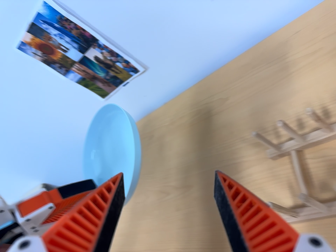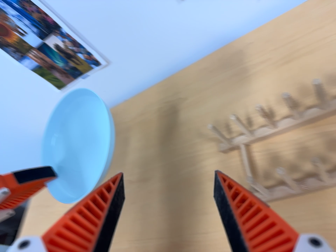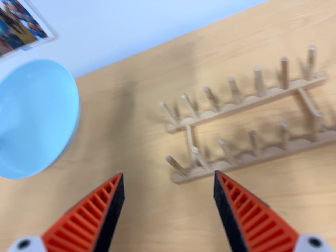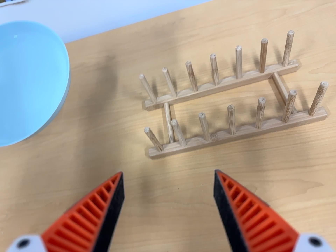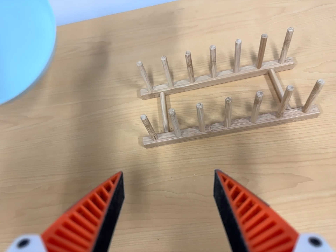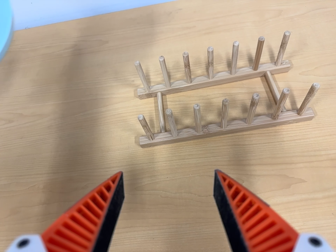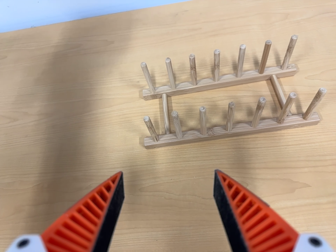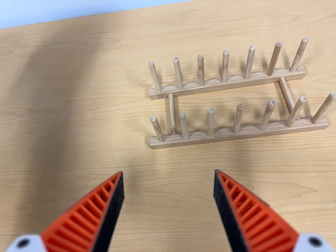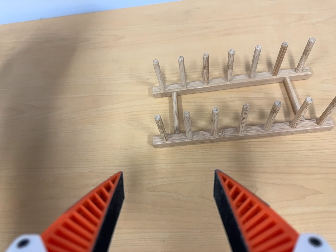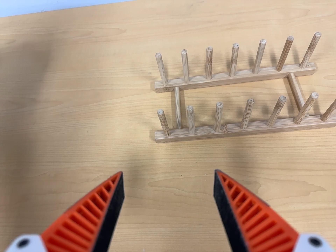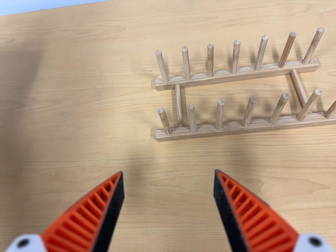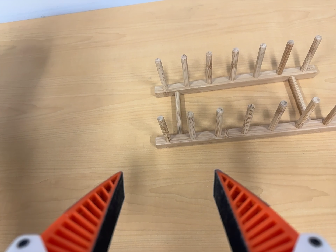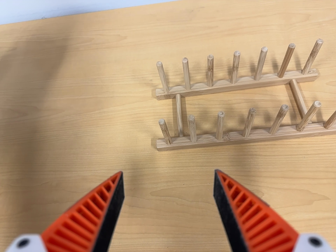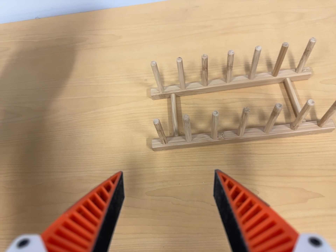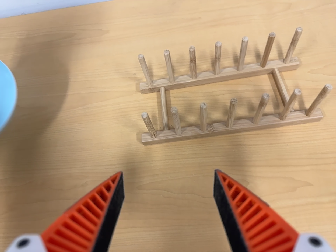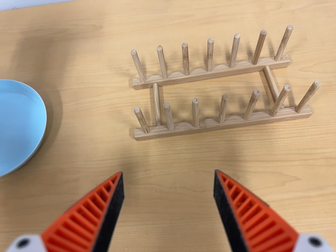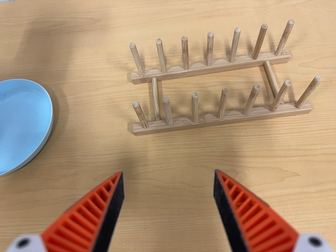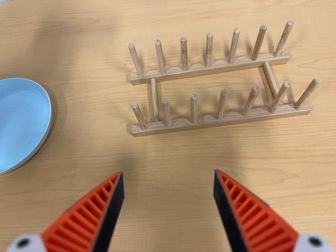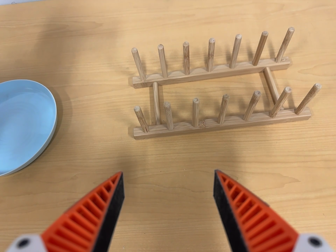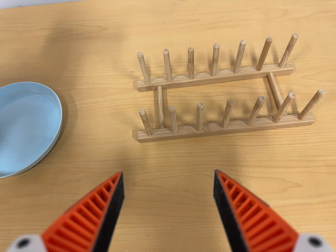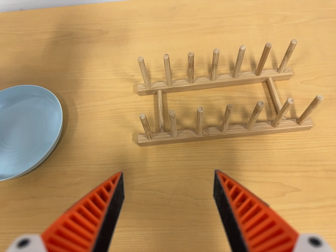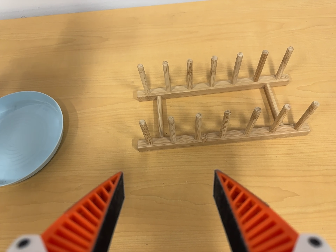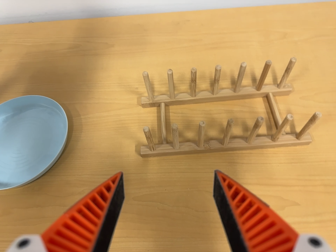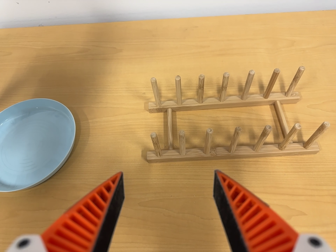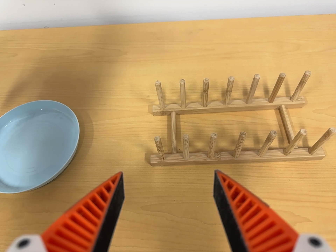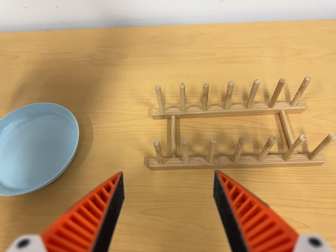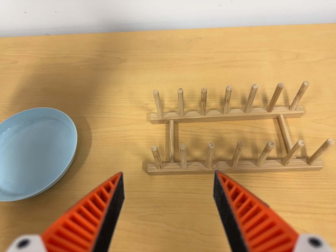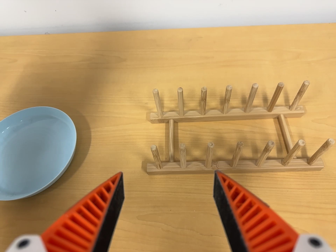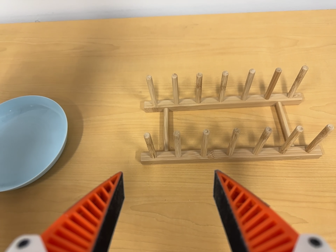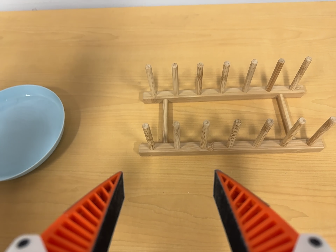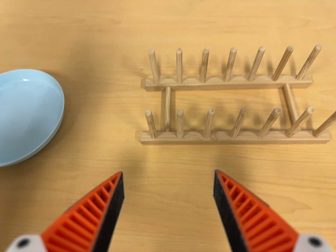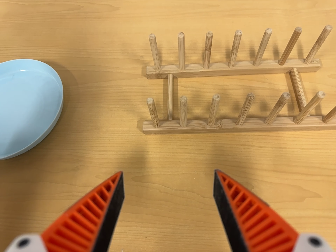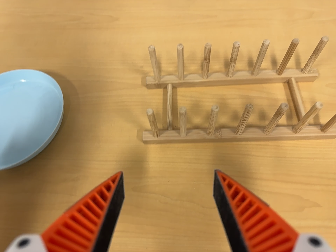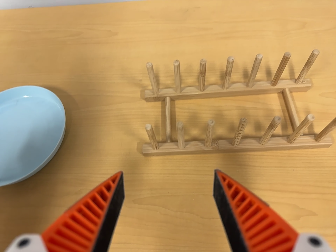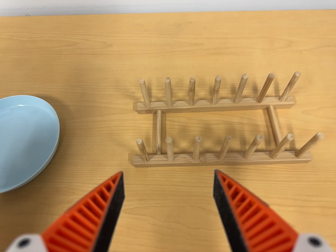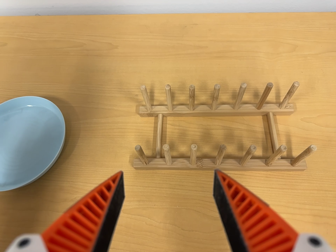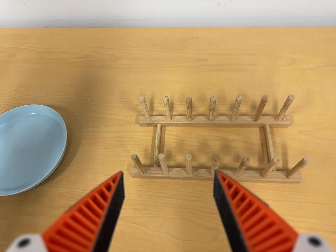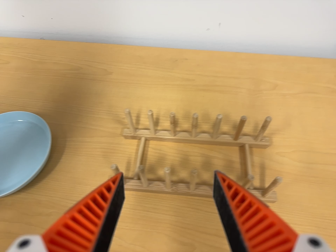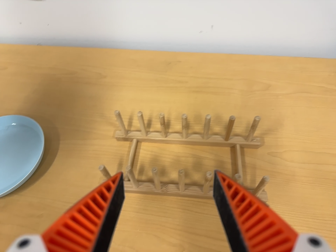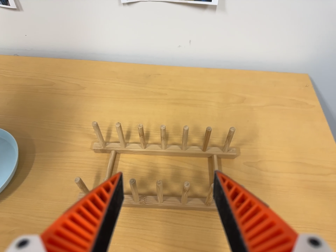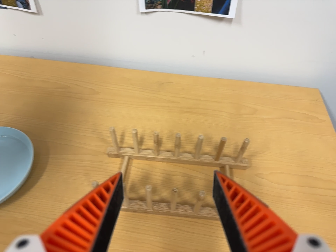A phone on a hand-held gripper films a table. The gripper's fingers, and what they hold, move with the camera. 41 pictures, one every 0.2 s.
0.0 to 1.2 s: The scene slides to the left, as the camera pans about 35 degrees to its right. It travels toward the bottom of its view and to its left, about 14 cm, so close, fixed things drift upward. It rolls about its line of sight by about 15 degrees, and the scene rotates clockwise.
1.2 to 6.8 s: The camera travels toward the top of its view, about 4 cm, so close, fixed things drift downward.
6.8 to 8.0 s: The camera travels to its right and backward, about 8 cm, so close, fixed things drift to the left. Its aim tips toward the top of its view by about 10 degrees, and the scene shifts downward.
The film runs backward here.
